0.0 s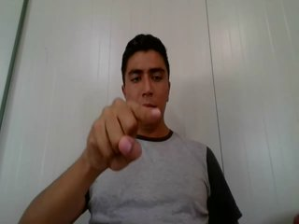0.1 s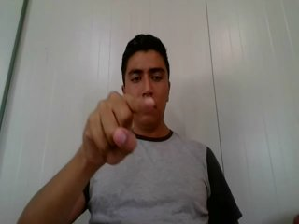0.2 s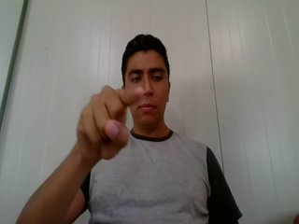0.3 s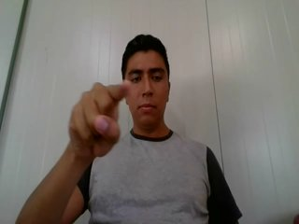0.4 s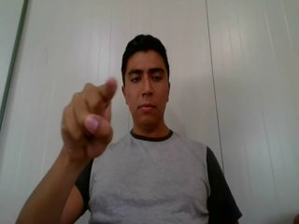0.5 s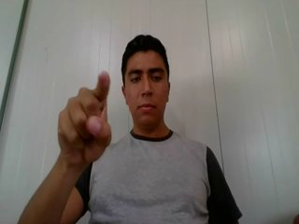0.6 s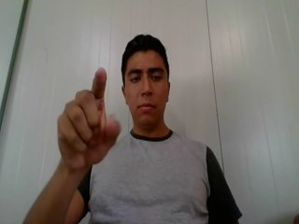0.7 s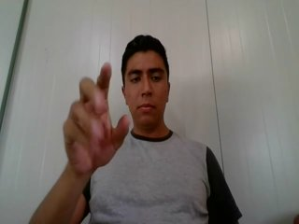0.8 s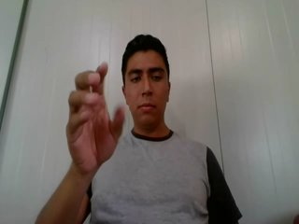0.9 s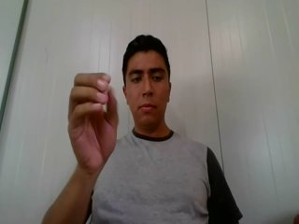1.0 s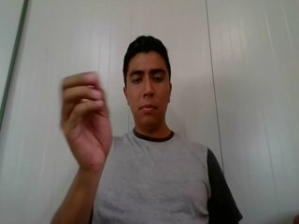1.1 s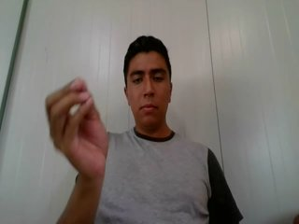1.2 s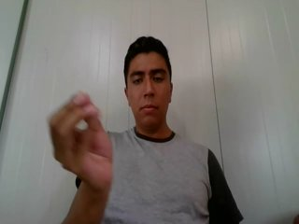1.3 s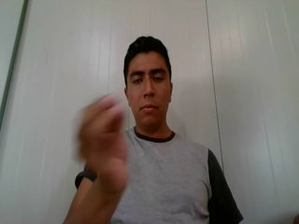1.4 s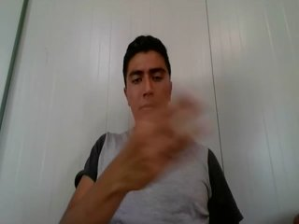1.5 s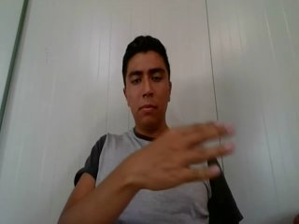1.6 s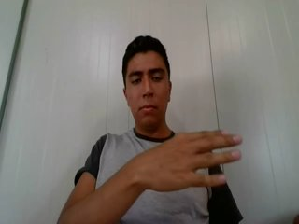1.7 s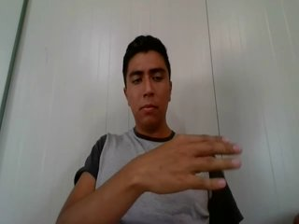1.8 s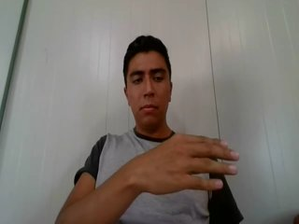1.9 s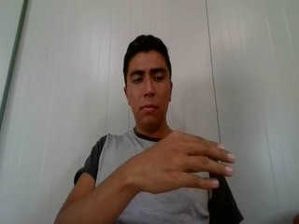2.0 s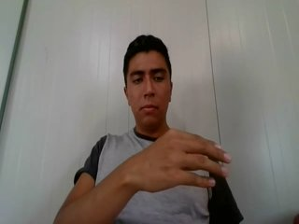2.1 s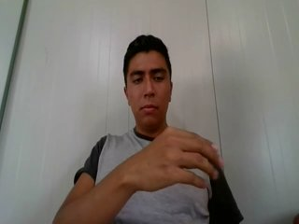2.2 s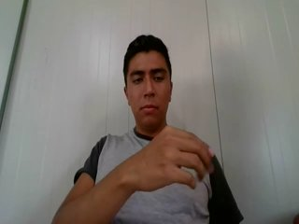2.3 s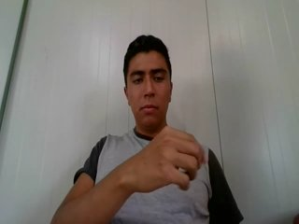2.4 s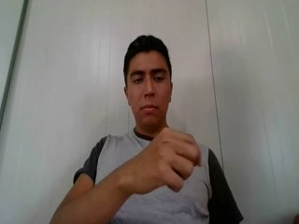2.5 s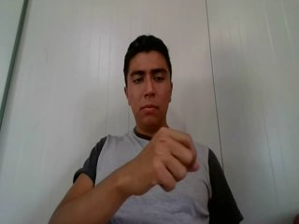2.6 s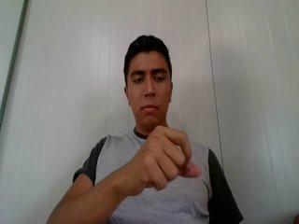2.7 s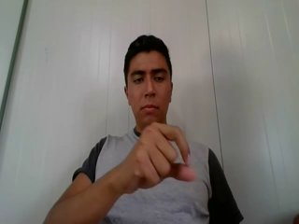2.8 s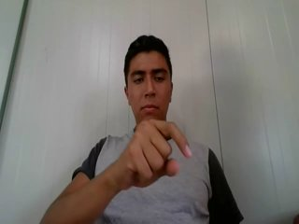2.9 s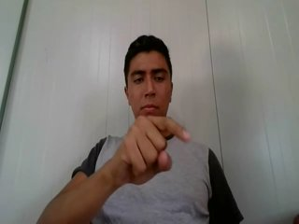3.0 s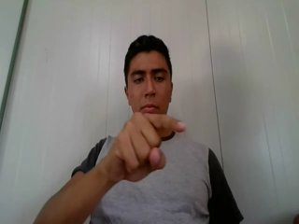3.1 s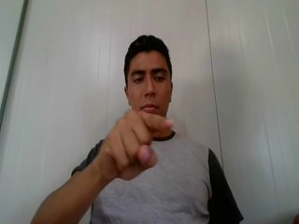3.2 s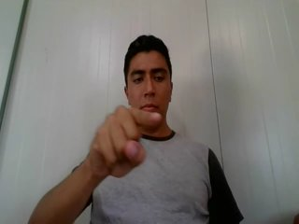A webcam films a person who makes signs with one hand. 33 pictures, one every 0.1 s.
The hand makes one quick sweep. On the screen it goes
to the right.
0.0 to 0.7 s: Pointing with one finger.
0.8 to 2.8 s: On the screen the hand sweeps to the right. The name of the sign: Throw left.
2.9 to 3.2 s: Pointing with one finger.
